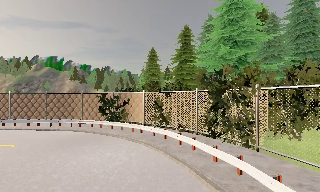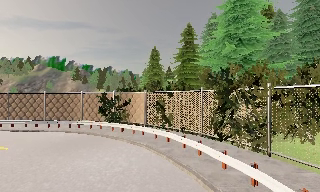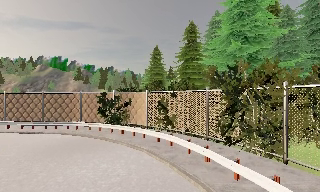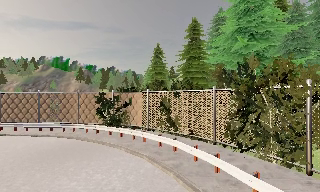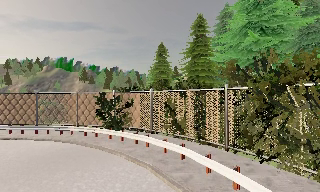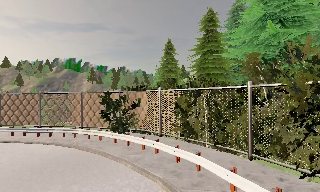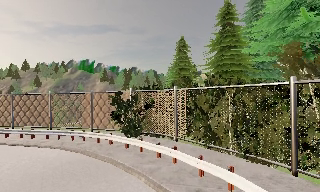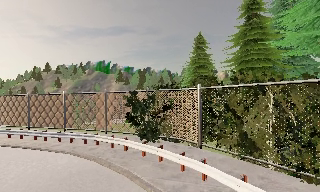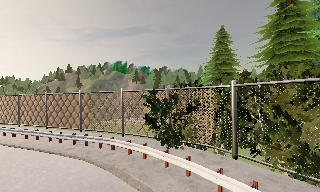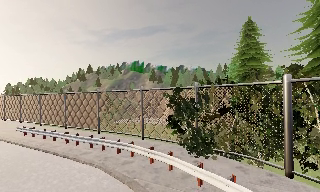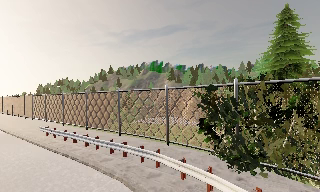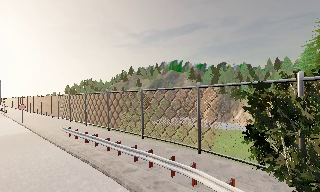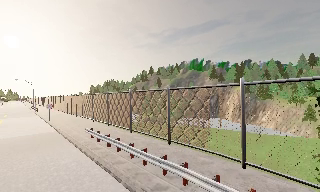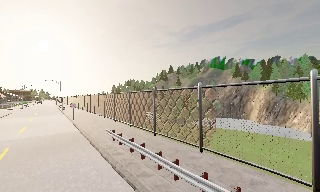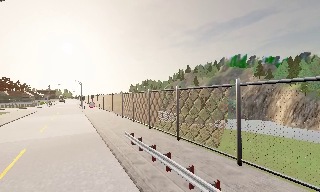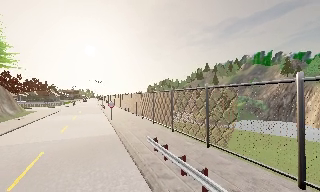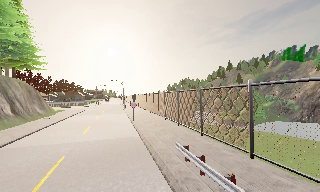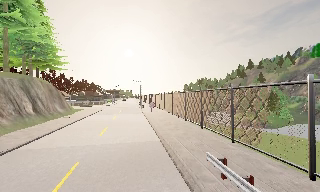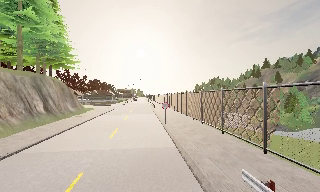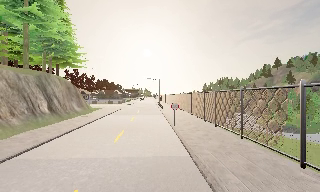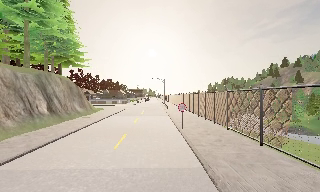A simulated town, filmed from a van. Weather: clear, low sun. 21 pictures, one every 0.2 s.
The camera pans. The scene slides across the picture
to the right.
The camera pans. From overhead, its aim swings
counterclockwise.
0.0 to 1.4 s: The scene slides to the right, as the camera pans about 15 degrees to its left. It travels forward, about 7 m, so what stands in front looms larger. It gains speed.
1.4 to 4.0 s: The scene slides to the right, as the camera pans about 70 degrees to its left. It travels forward, about 16 m.
The film runs forward here.
